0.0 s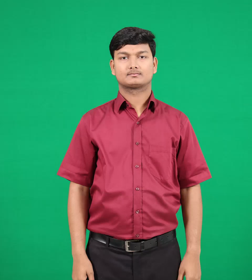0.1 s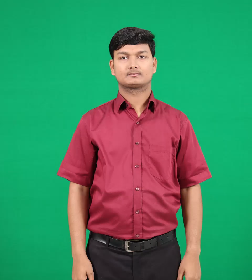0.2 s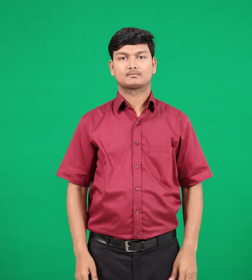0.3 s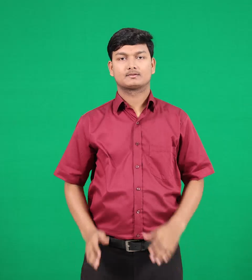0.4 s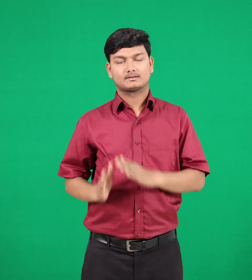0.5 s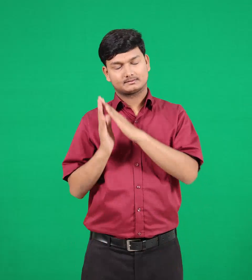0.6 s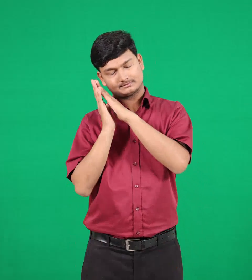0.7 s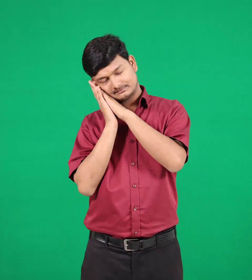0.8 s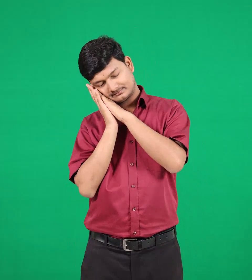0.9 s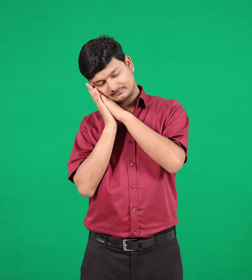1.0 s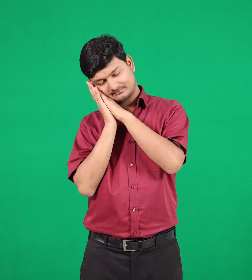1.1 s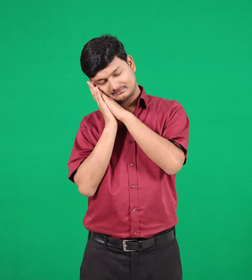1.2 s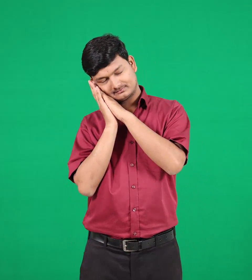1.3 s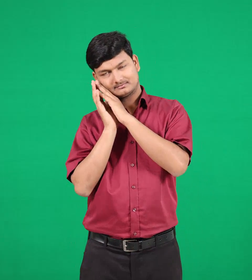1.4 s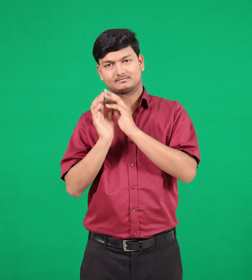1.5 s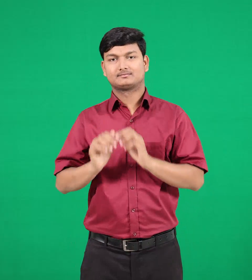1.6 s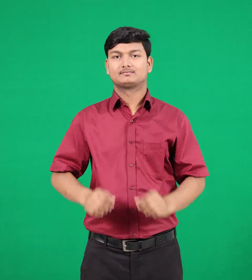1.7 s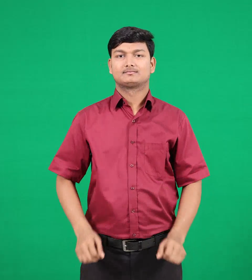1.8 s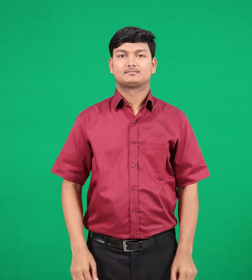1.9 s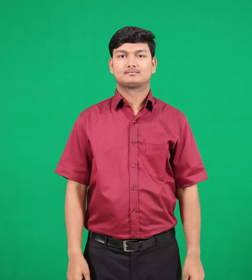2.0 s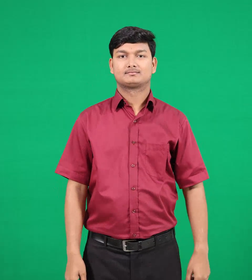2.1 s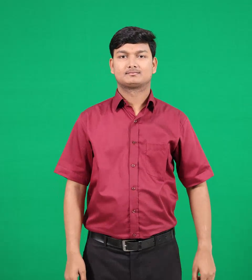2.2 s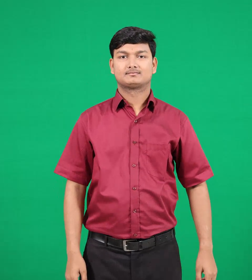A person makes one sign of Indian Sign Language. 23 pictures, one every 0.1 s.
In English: sleep
